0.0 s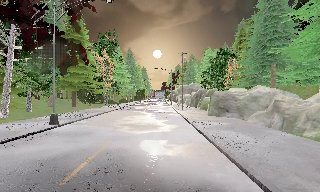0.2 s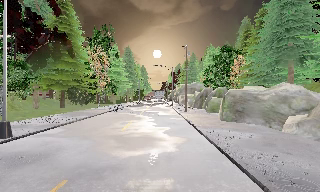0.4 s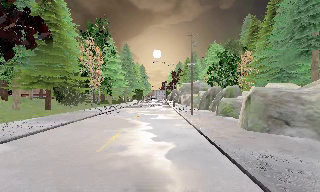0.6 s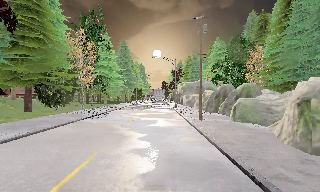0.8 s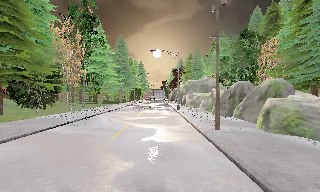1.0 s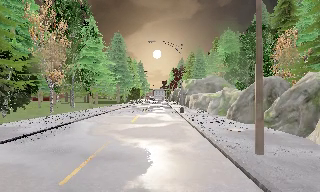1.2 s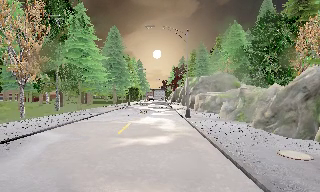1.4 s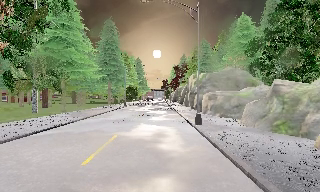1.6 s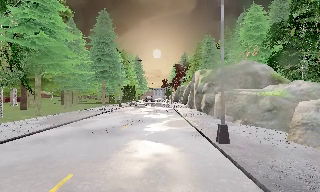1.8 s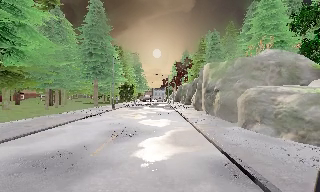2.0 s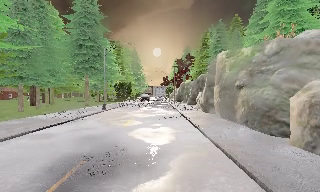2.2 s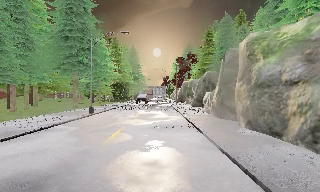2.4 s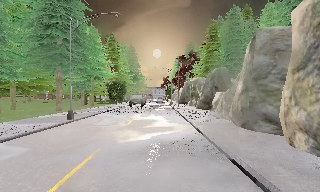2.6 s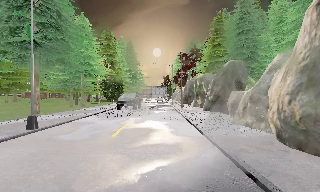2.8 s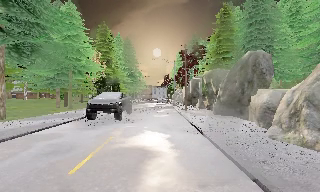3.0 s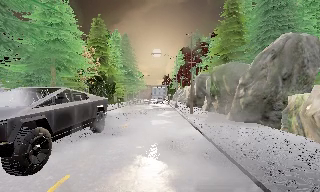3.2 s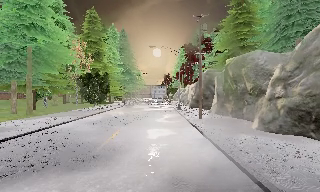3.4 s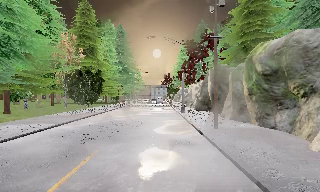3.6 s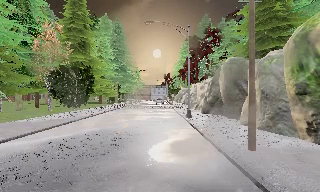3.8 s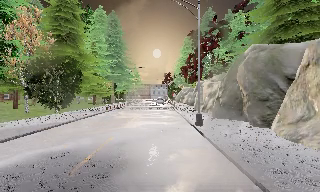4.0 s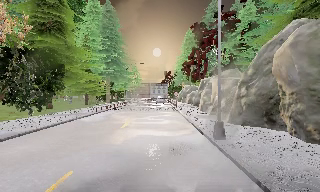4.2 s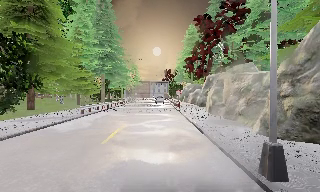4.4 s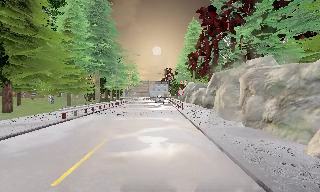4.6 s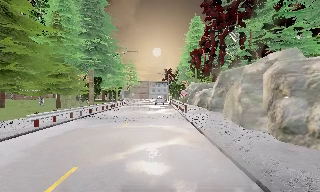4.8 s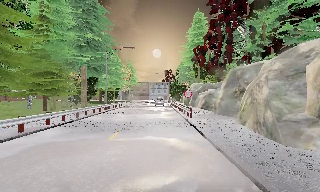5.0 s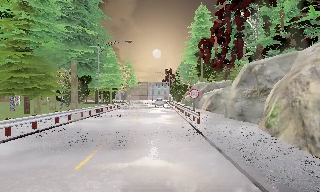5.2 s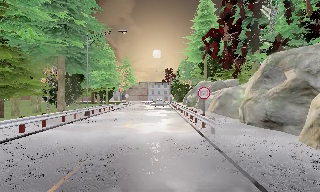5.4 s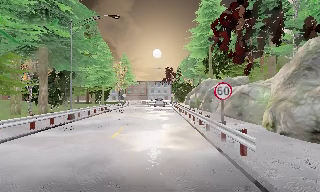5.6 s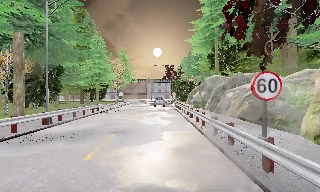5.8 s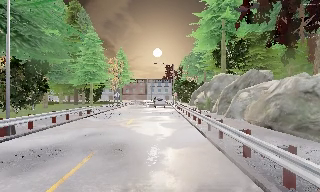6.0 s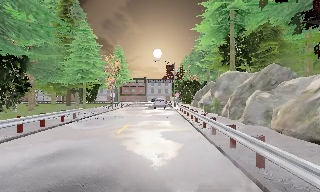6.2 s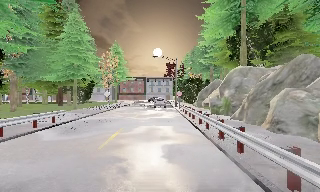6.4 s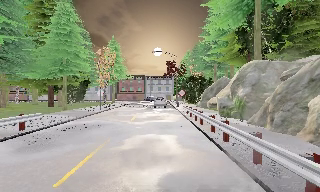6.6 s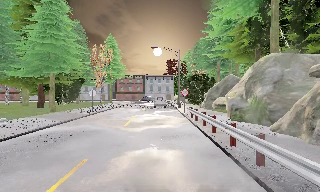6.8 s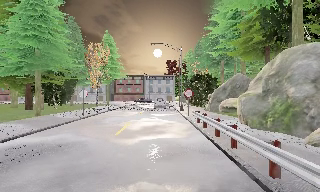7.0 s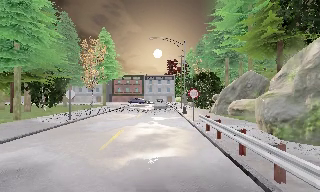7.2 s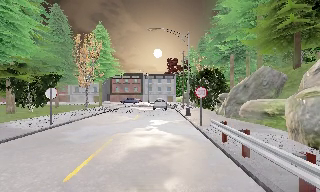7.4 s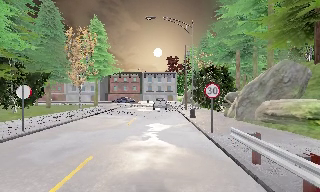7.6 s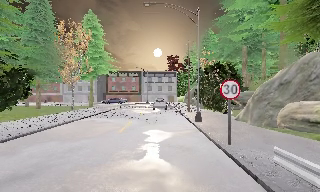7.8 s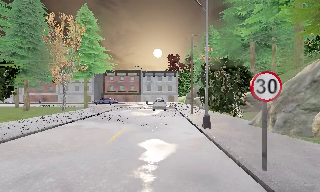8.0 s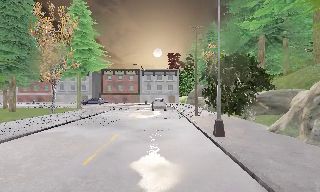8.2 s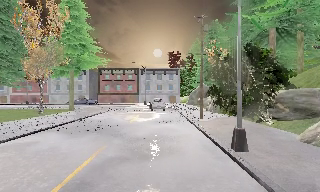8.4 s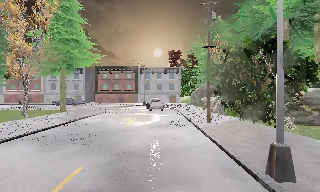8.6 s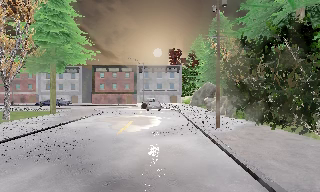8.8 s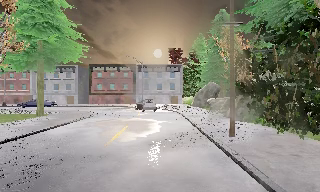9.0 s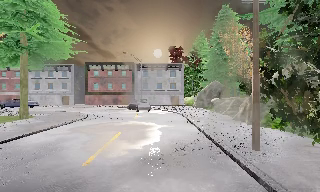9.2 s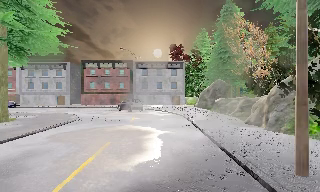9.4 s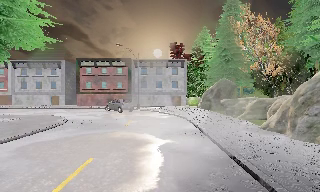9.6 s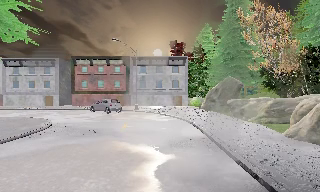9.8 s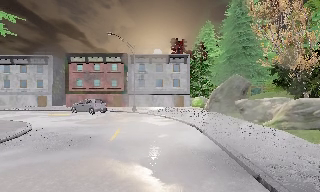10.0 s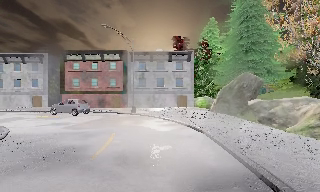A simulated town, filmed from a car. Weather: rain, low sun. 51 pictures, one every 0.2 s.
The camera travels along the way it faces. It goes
forward.
0.0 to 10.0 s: The camera travels forward, about 130 m, so what stands in front looms larger. It loses speed.
The film runs forward here.
